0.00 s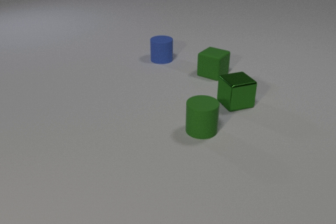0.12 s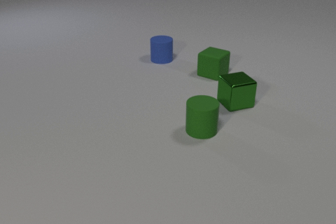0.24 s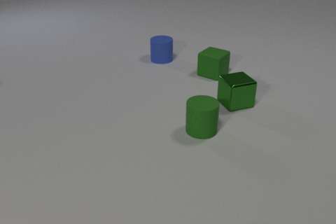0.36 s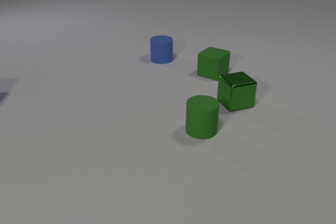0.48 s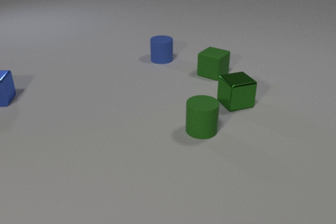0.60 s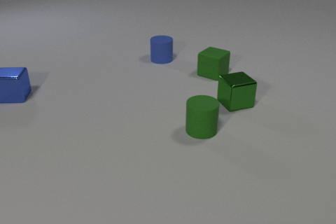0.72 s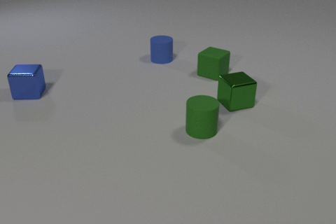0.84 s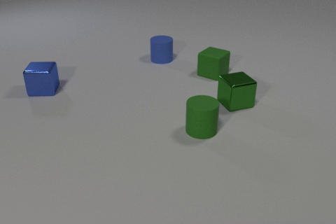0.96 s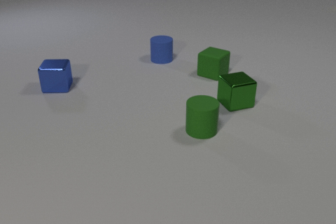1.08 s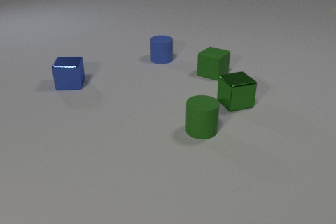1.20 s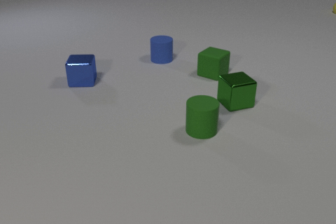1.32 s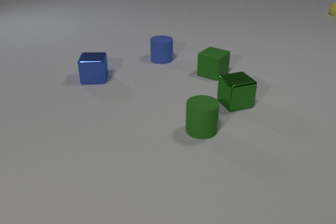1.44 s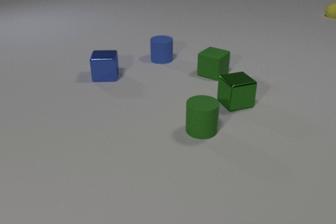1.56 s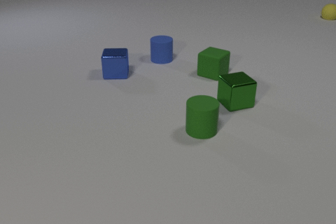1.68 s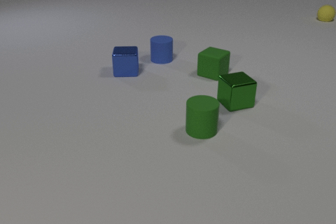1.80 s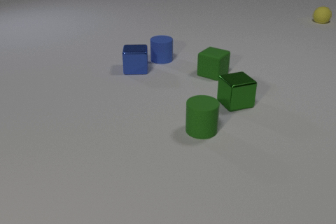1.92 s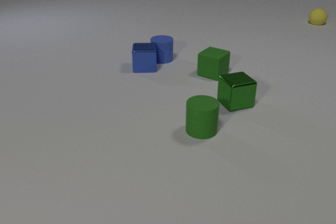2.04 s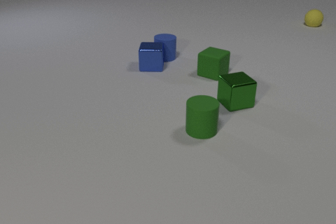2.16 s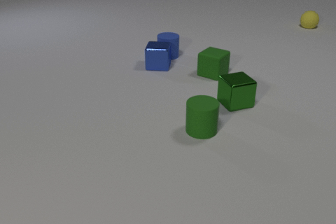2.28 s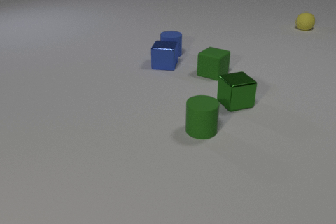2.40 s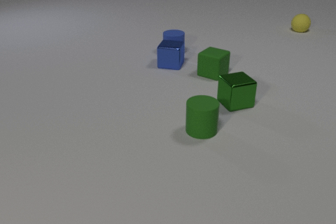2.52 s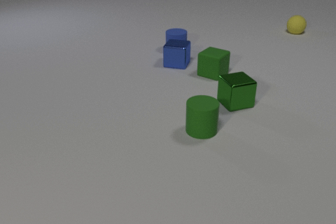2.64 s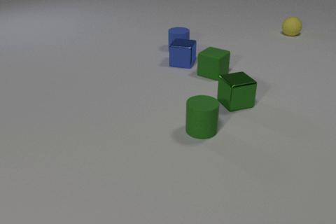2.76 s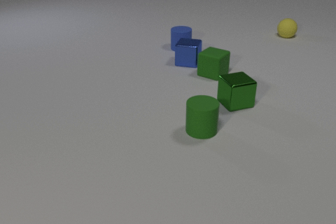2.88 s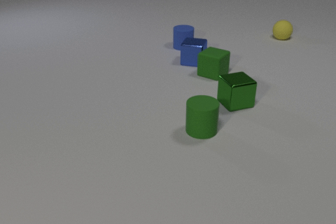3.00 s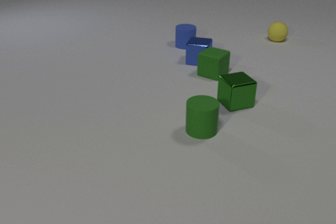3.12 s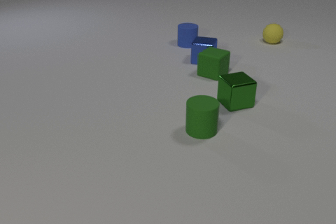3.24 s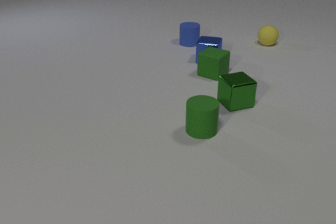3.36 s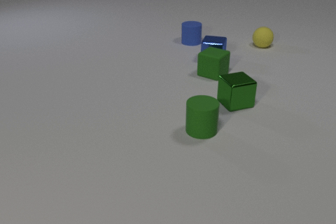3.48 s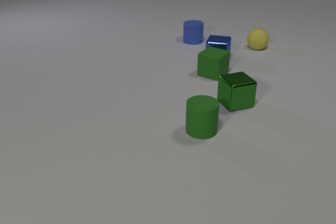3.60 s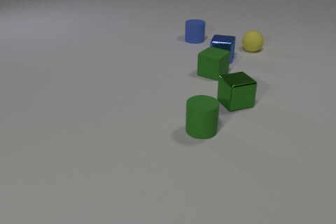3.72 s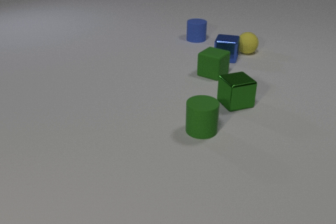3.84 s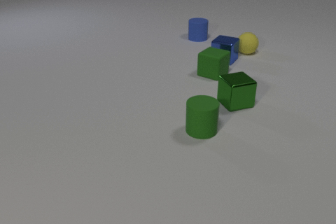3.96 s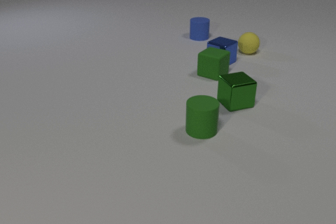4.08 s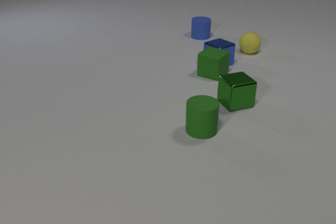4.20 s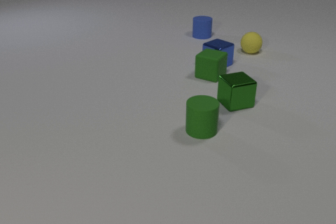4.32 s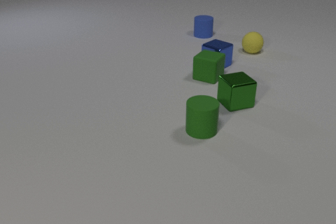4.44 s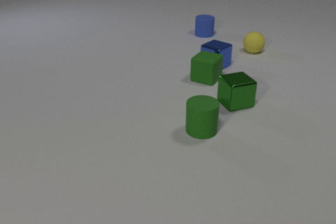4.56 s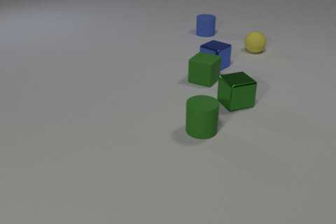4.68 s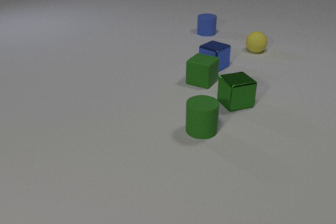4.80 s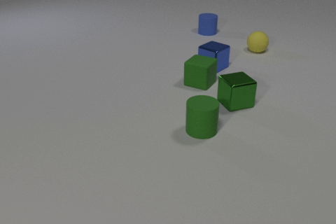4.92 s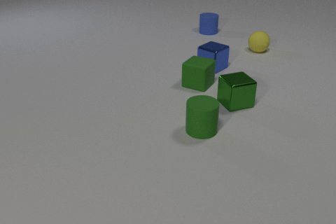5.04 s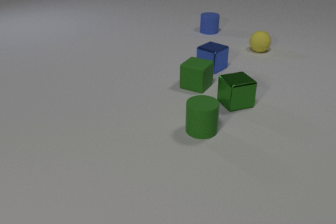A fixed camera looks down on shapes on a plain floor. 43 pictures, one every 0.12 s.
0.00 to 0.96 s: The blue metal cube comes in at the left edge, slides to the right.
0.96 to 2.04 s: The blue metal cube slides to the right. The blue rubber cylinder slides away from the camera. The yellow rubber sphere comes in at the right edge, rolls toward the camera and to the left. The blue metal cube and the blue rubber cylinder collide.
2.04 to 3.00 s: The blue metal cube slides to the right. The blue rubber cylinder slides away from the camera and to the right. The yellow rubber sphere rolls toward the camera and to the left.
3.00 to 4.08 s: The blue metal cube slides to the right, spins so that its near face slides to the left, clockwise seen from above. The blue rubber cylinder slides away from the camera and to the right. The yellow rubber sphere rolls toward the camera and to the left. The blue metal cube and the yellow rubber sphere collide. The blue metal cube and the green rubber cube collide.
4.08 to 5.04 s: The blue metal cube slides toward the camera and to the left. The blue rubber cylinder slides away from the camera and to the right. The yellow rubber sphere rolls to the right and away from the camera. The green rubber cube slides toward the camera and to the left.
How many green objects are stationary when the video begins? 3.
What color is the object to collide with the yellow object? blue.
What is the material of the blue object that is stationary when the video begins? rubber.
